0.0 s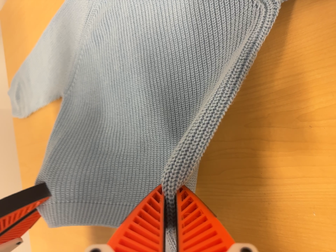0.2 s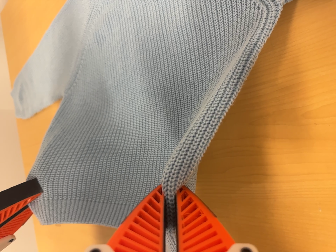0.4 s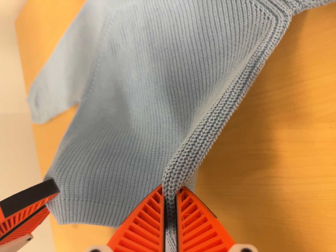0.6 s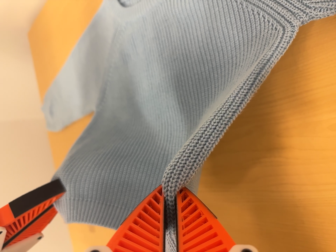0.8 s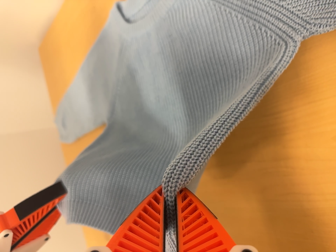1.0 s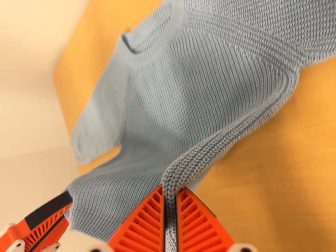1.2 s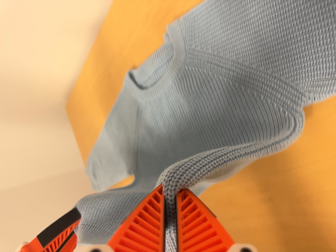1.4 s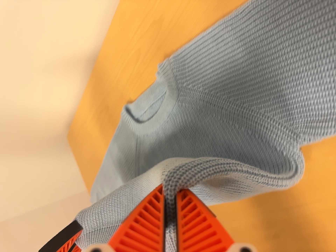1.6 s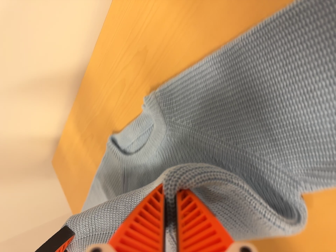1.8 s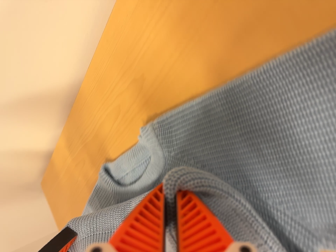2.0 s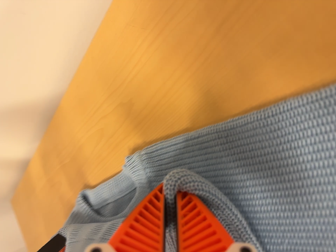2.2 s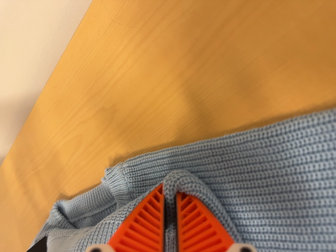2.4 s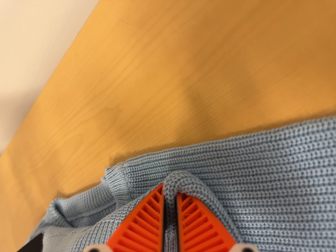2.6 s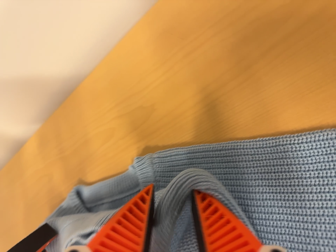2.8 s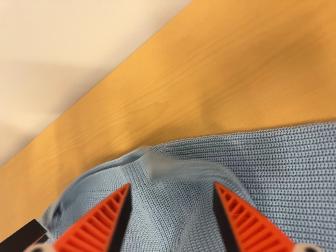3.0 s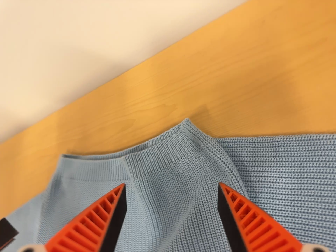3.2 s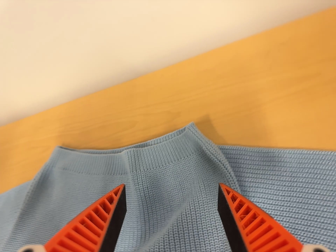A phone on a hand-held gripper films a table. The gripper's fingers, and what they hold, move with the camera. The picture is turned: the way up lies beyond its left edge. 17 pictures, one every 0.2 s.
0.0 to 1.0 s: The scene slides to the right, as the camera pans about 10 degrees to its left. It travels toward the top of its view and backward, about 8 cm, so close, fixed things drift downward. It rolls about its line of sight by about 10 degrees, and the scene rotates counterclockwise.
1.0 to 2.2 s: The camera travels toward the top of its view and forward, about 22 cm, so close, fixed things drift downward. Its aim tips toward the top of its view by about 10 degrees, and the scene shifts downward.
2.2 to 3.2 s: The camera travels backward, toward the bottom of its view and to its left, about 22 cm, so what stands in front gets smaller. Its aim tips toward the top of its view by about 20 degrees. It rolls about its line of sight by about 30 degrees, and the scene rotates clockwise.
The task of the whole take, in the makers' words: fold up.
The film runs forward here.
